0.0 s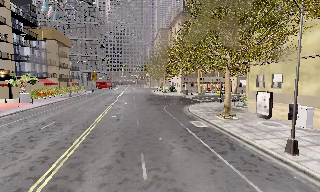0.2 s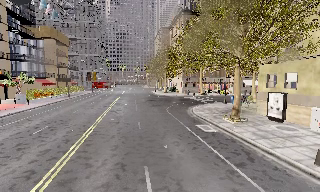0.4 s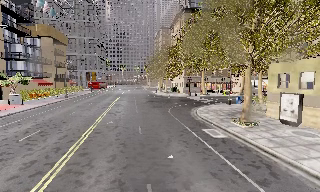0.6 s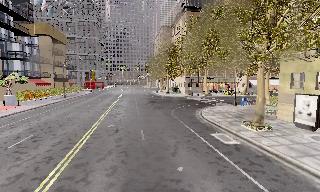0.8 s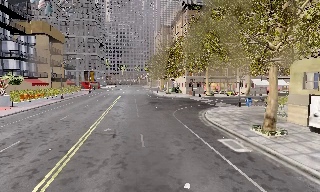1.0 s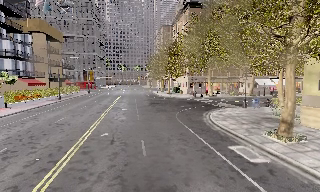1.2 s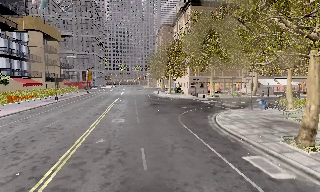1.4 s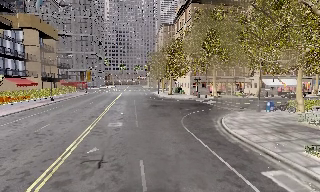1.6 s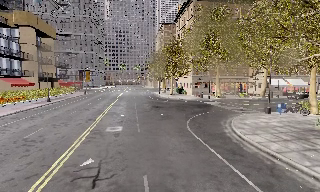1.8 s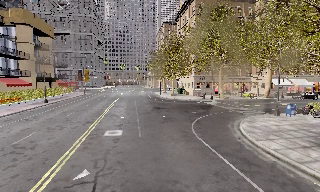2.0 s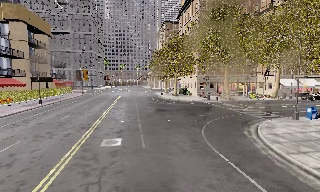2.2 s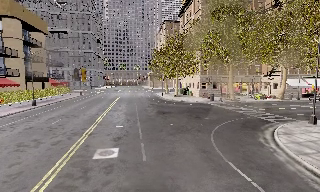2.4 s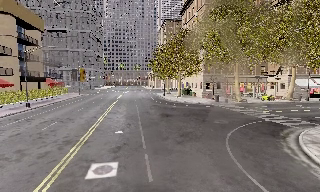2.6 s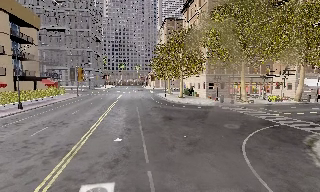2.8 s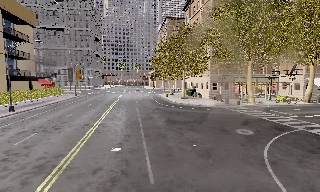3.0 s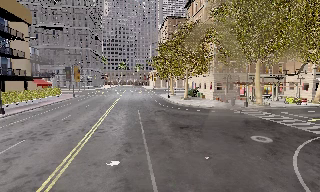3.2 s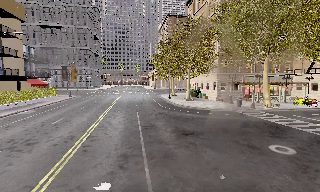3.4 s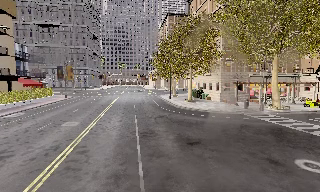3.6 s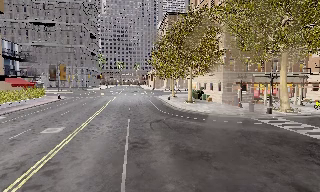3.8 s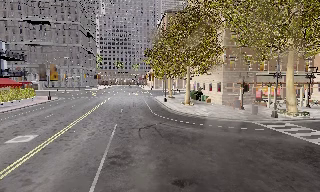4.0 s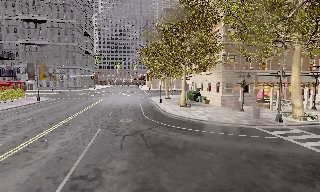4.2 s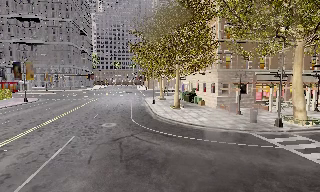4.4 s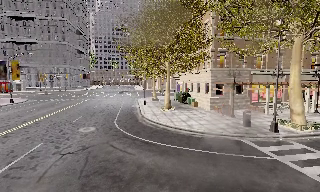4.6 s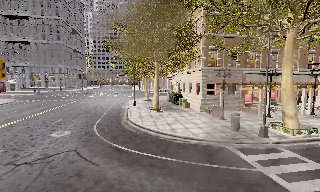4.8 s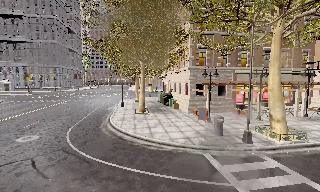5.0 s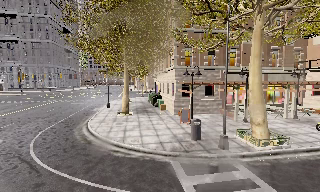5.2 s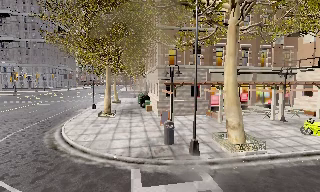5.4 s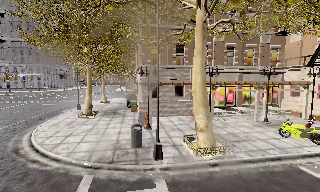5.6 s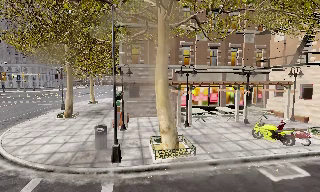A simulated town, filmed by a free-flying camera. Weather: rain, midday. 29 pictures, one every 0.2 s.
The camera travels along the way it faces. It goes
forward.
0.0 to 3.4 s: The camera travels forward, about 20 m, so what stands in front looms larger.
3.4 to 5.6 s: The camera travels to its right and forward, about 18 m, so close, fixed things drift to the left.
The film runs forward here.
